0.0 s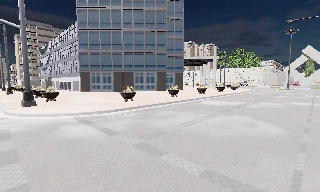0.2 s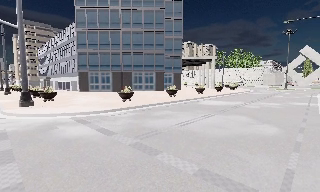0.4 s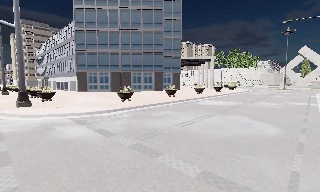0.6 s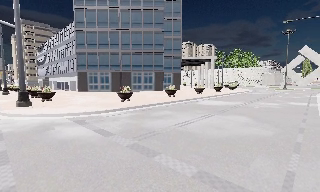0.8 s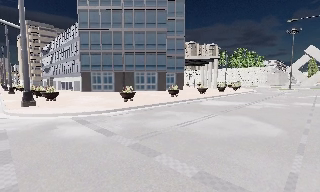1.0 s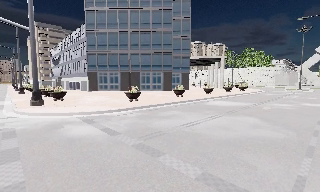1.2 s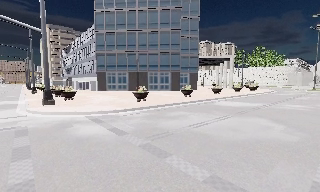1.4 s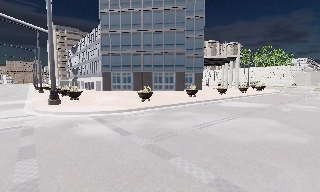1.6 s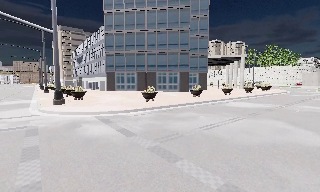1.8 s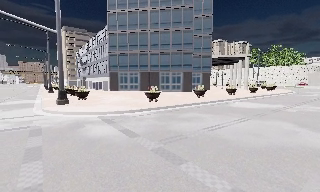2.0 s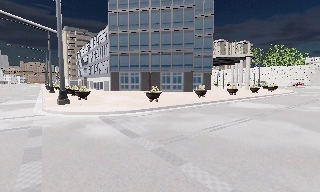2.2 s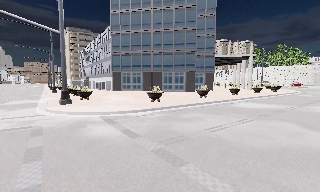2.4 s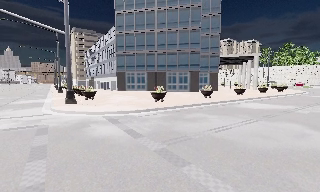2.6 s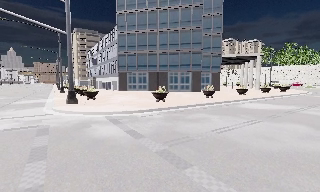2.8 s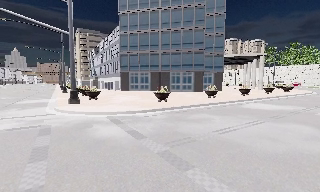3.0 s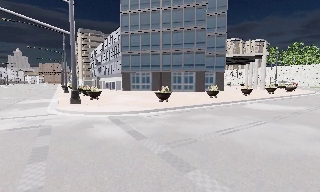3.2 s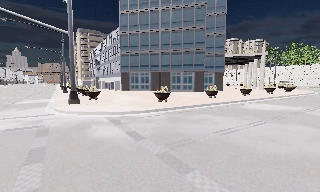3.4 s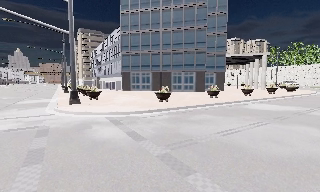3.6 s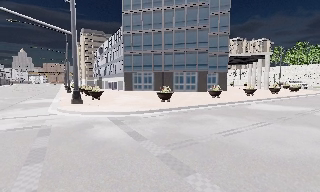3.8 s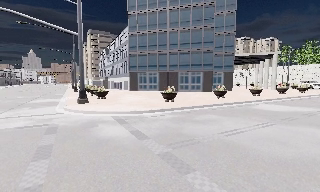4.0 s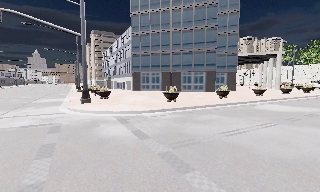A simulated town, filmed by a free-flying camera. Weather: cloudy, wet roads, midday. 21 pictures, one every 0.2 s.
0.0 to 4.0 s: The camera swings to its left by about 20 degrees, and the scene slides to the right. It travels forward and to its right, about 1 m, so what stands in front looms larger.
The film runs forward here.
